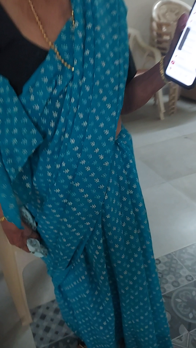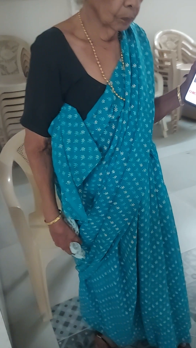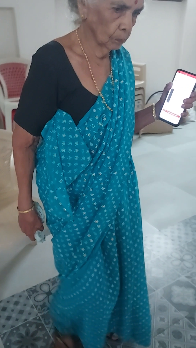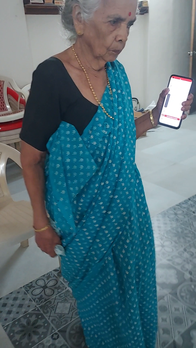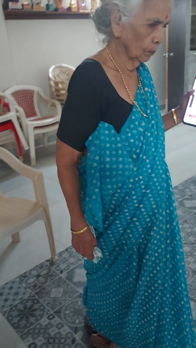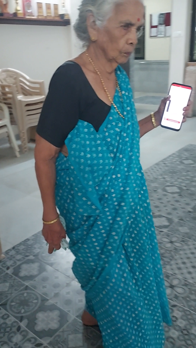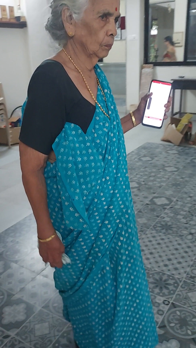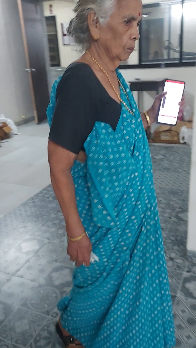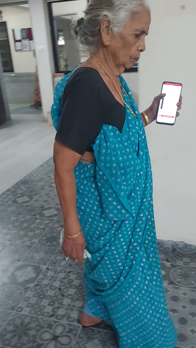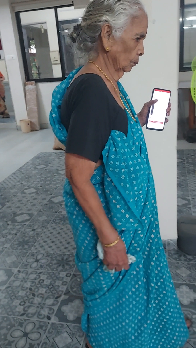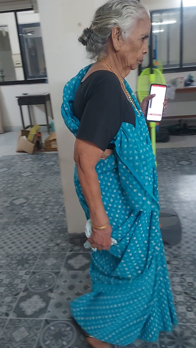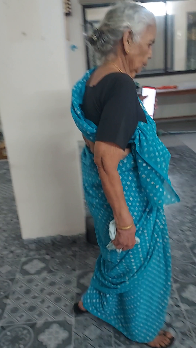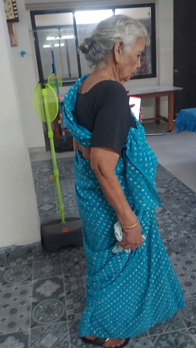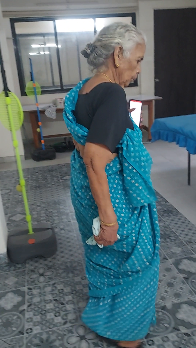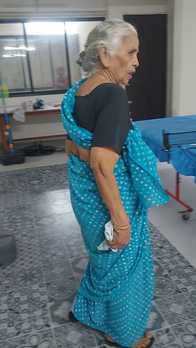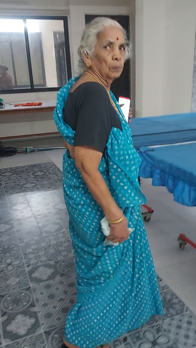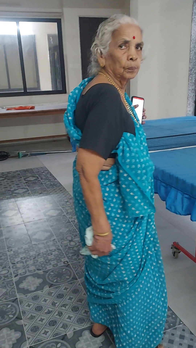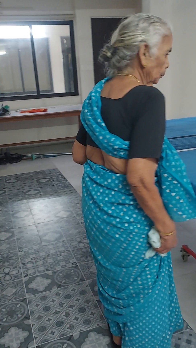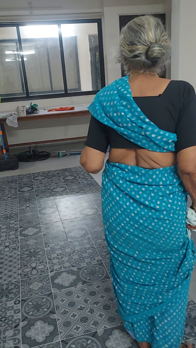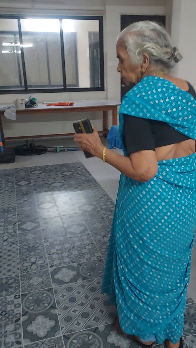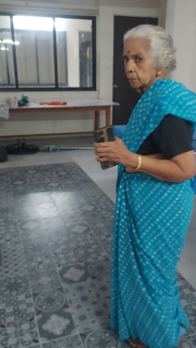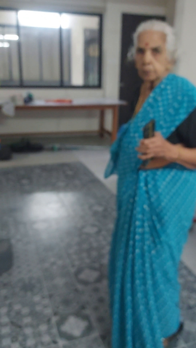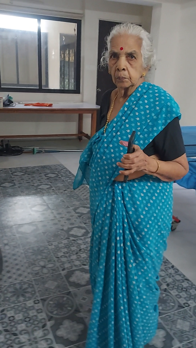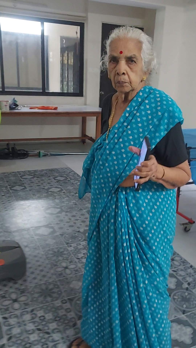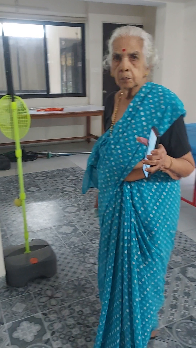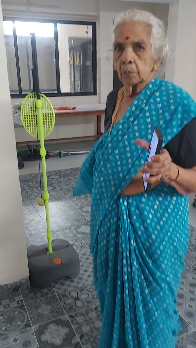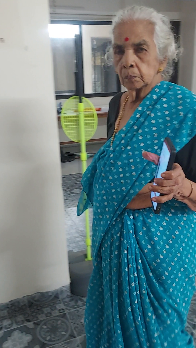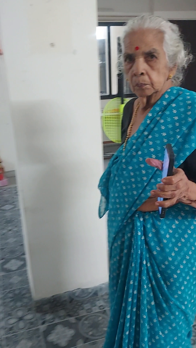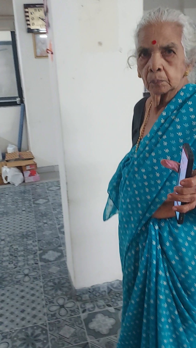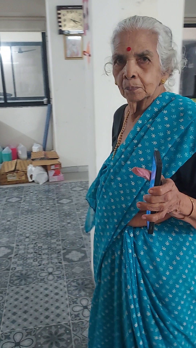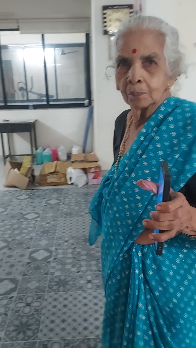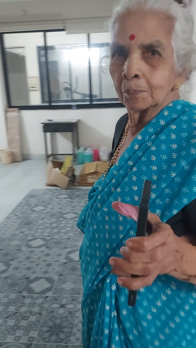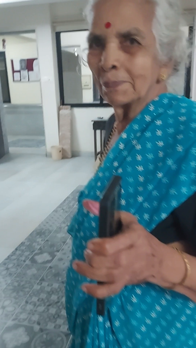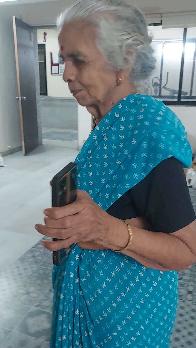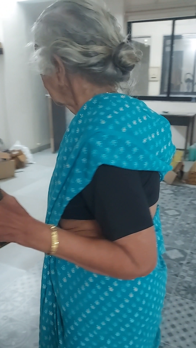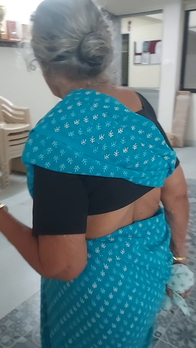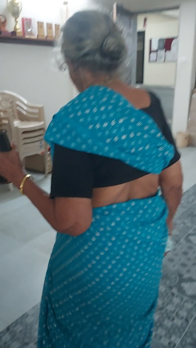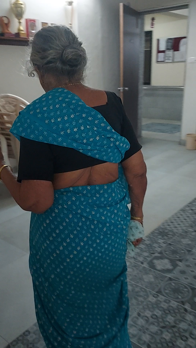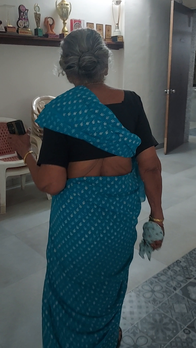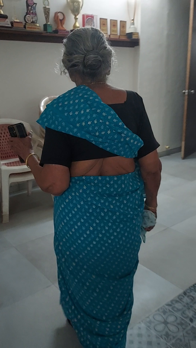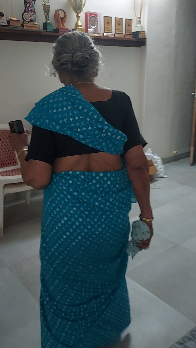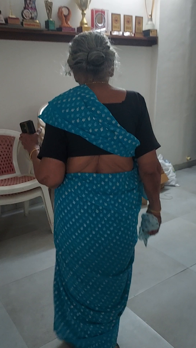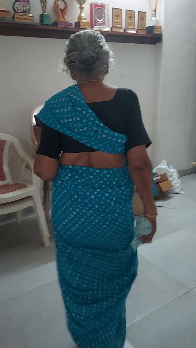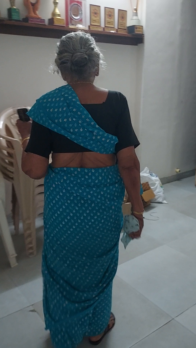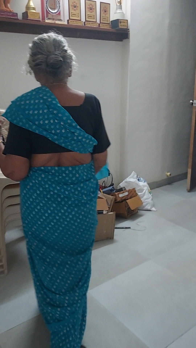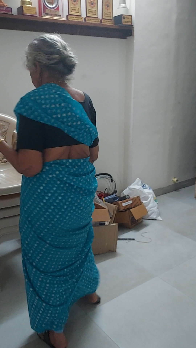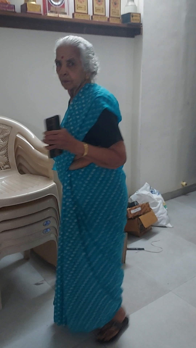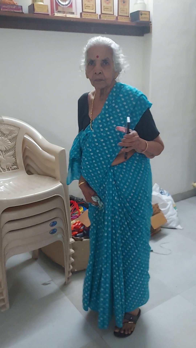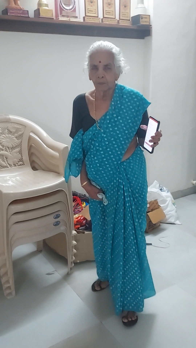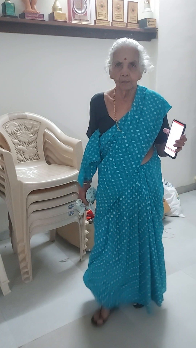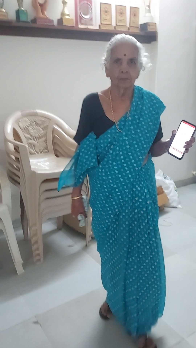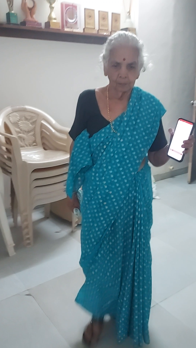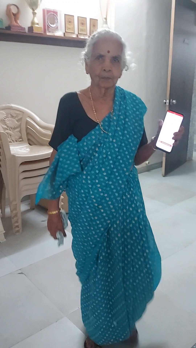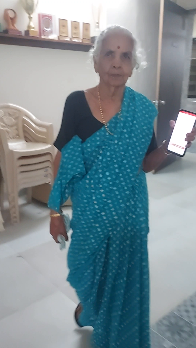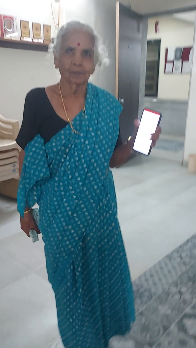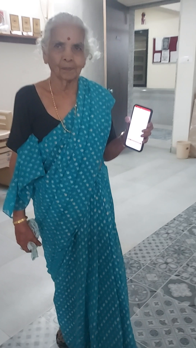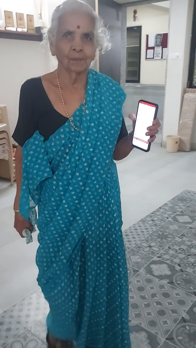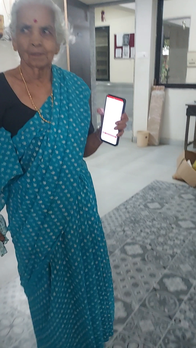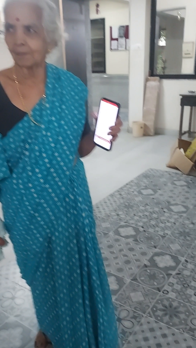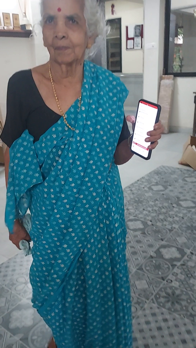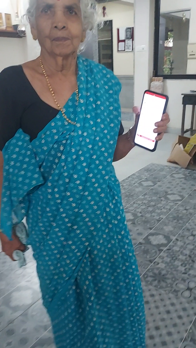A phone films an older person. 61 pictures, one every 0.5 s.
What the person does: Walking.
